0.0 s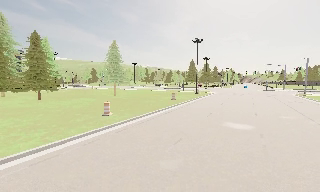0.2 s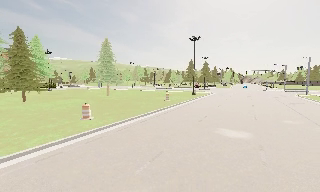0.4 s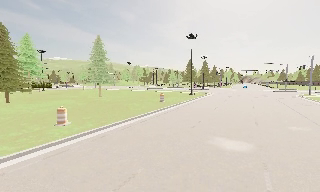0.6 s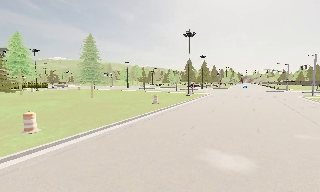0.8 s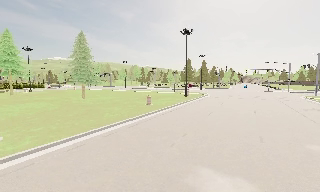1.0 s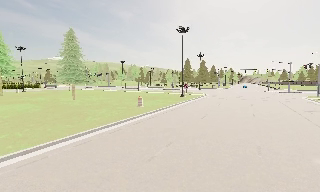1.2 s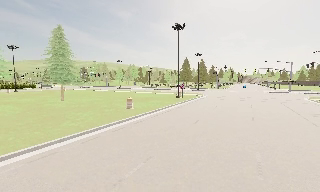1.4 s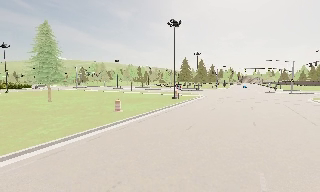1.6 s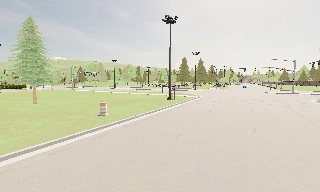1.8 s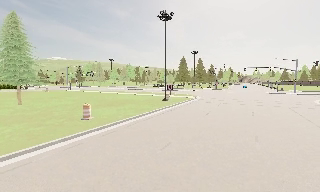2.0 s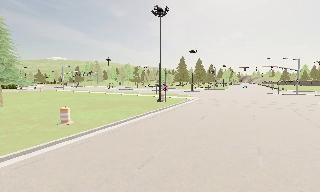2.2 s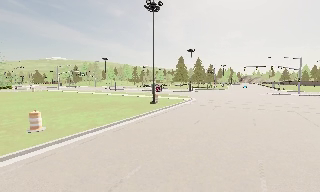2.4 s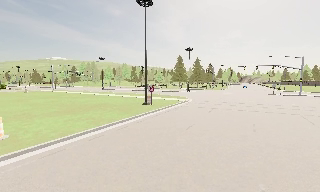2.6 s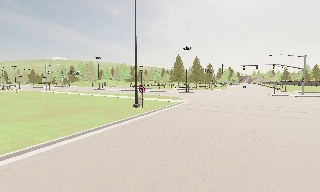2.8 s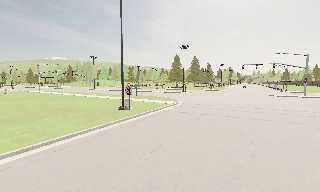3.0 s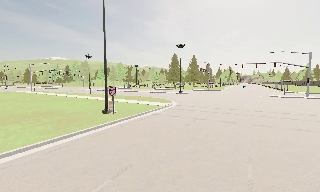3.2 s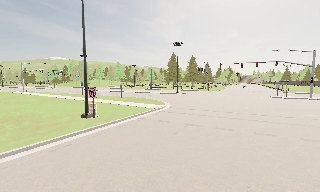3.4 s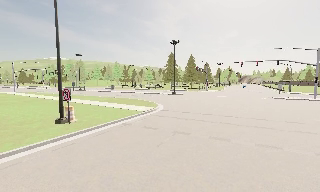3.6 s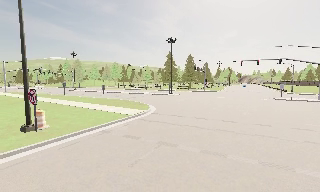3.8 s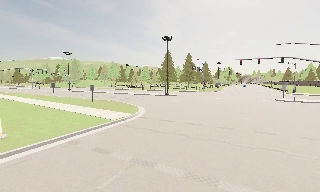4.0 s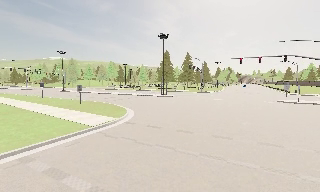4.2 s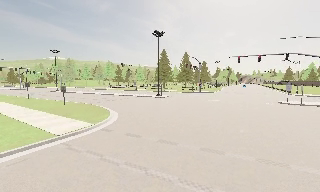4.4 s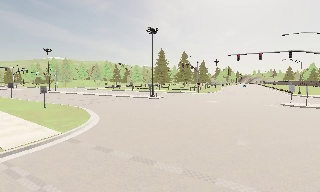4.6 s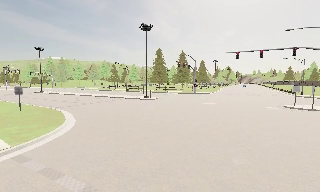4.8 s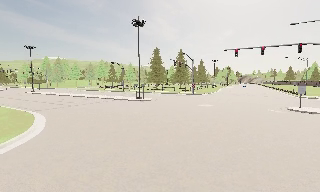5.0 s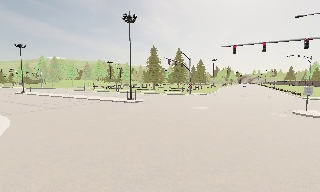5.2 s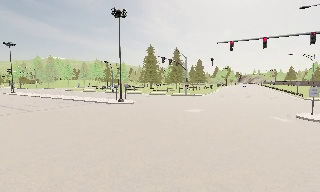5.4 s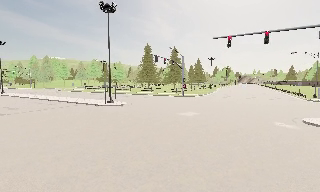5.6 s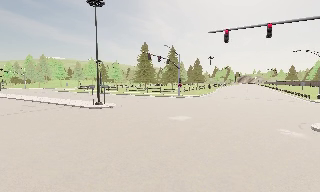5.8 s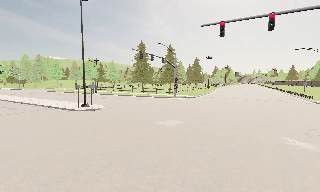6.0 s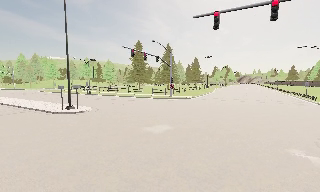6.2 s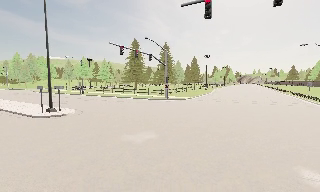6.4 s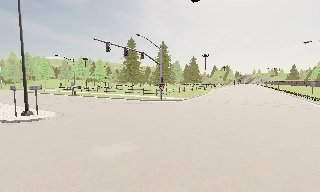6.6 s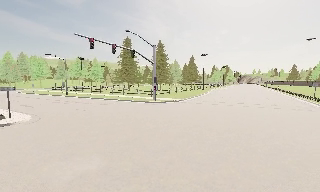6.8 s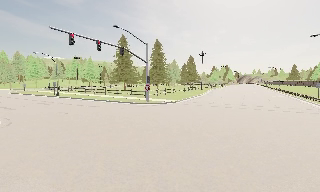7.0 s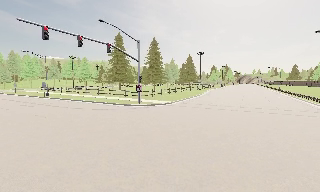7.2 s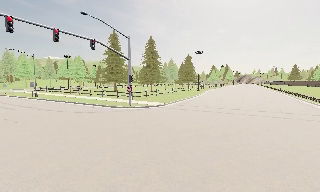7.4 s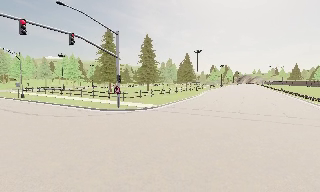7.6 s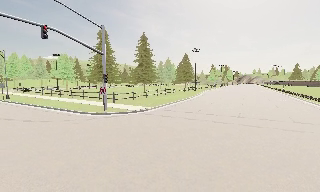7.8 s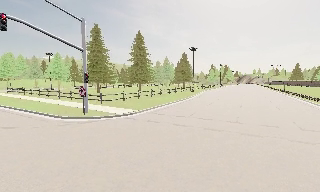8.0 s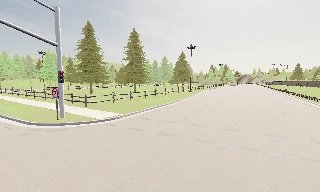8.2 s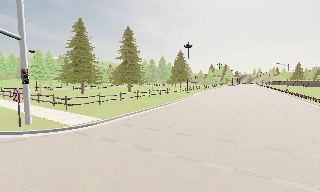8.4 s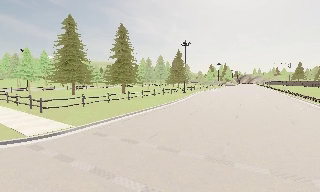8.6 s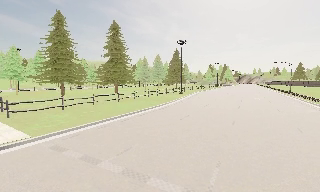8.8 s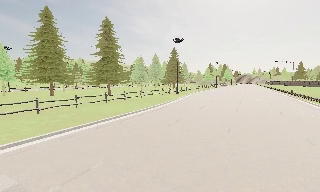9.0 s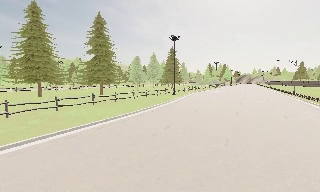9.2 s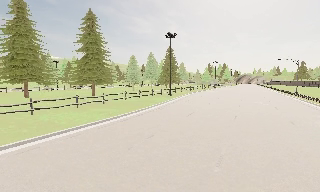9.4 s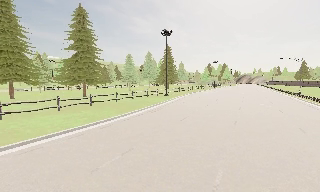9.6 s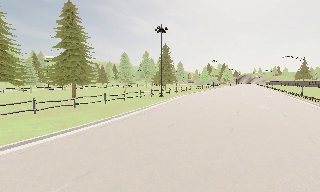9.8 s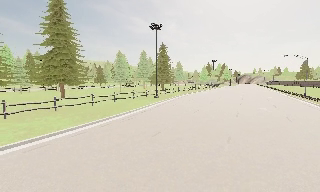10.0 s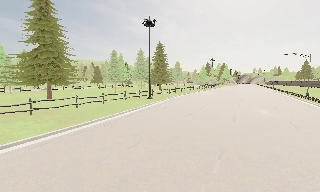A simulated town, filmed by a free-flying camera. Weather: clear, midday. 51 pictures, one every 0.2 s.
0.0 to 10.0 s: The camera travels forward and to its right, about 90 m, so what stands in front looms larger.
The film runs forward here.
